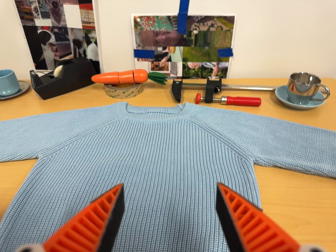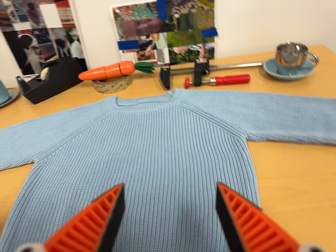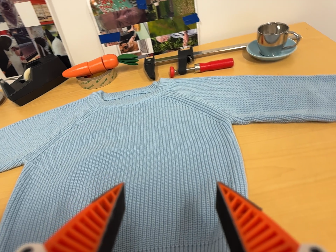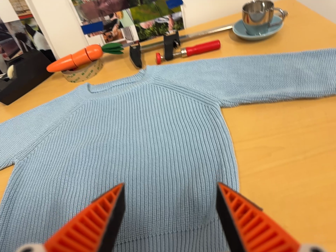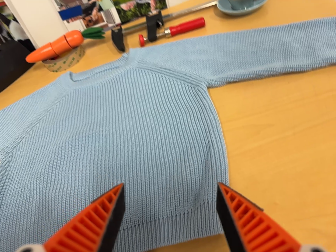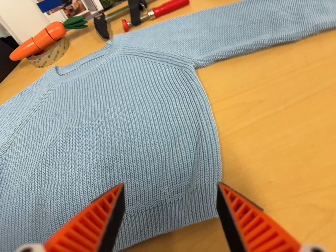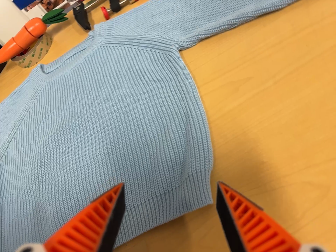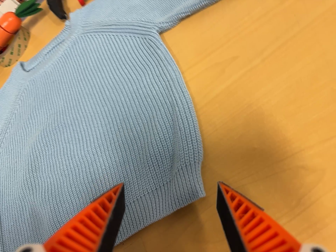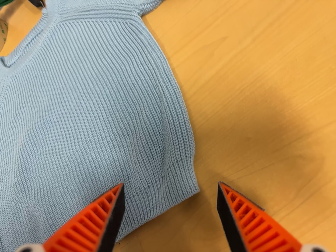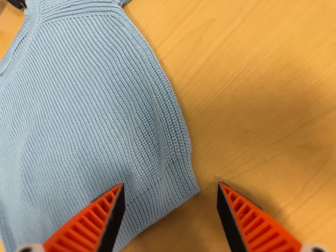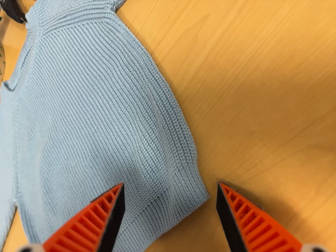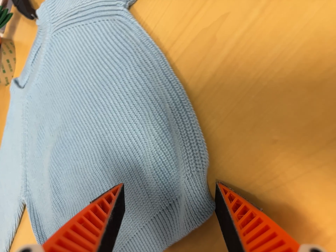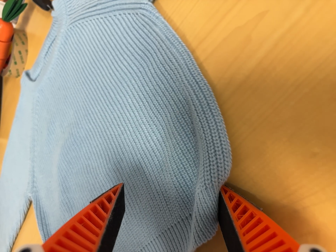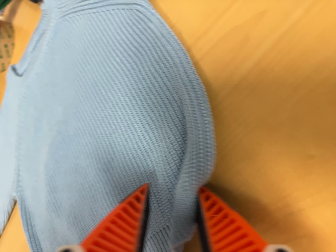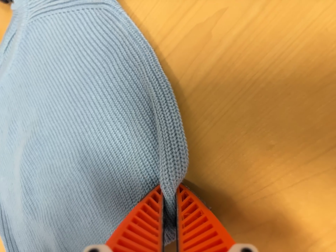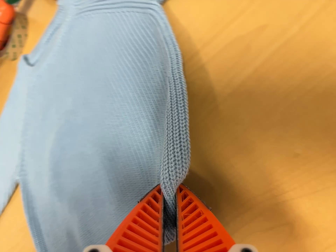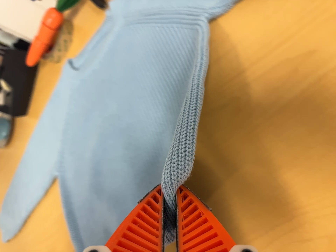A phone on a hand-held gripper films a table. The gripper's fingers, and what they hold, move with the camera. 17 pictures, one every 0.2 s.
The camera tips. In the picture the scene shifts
upward.
0.0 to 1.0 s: The camera travels to its right, about 9 cm, so close, fixed things drift to the left. Its aim tips toward the bottom of its view by about 15 degrees, and the scene shifts upward. It rolls about its line of sight by about 25 degrees, and the scene rotates counterclockwise.
1.0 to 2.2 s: The camera pans to its left by about 10 degrees. It travels to its right, toward the top of its view and forward, about 14 cm. Its aim tips toward the bottom of its view by about 20 degrees. It rolls about its line of sight by about 25 degrees, and the scene rotates counterclockwise.
2.2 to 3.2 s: The camera travels to its left, about 7 cm, so close, fixed things drift to the right. It rolls about its line of sight by about 10 degrees, and the scene rotates clockwise.
The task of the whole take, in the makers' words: fold up.
The film runs forward here.
